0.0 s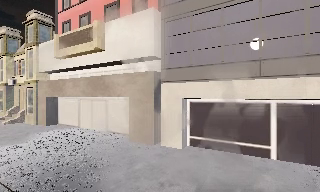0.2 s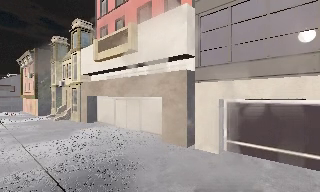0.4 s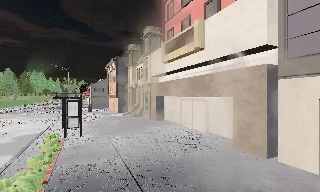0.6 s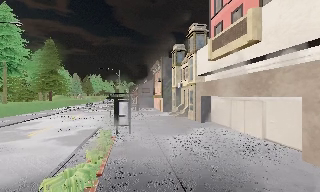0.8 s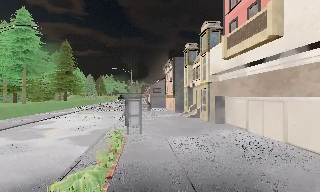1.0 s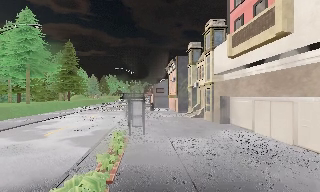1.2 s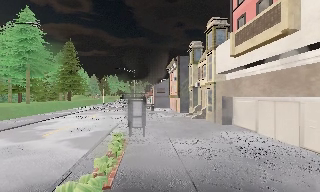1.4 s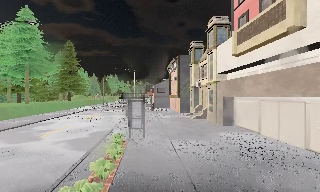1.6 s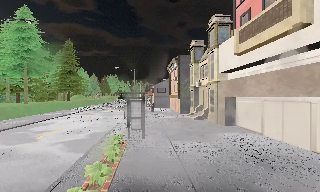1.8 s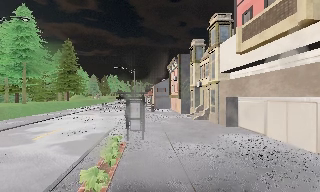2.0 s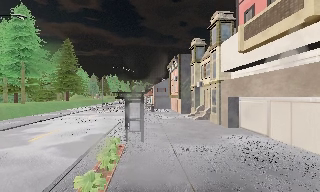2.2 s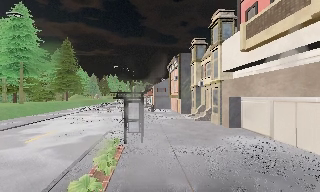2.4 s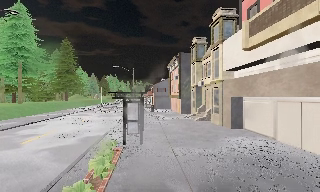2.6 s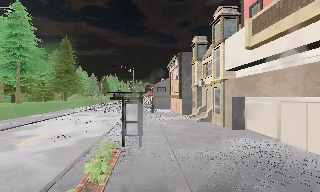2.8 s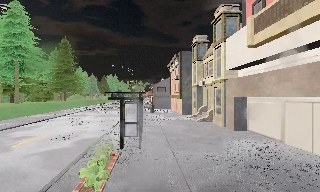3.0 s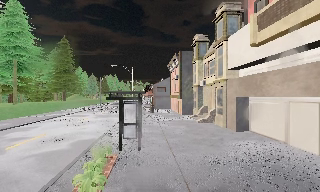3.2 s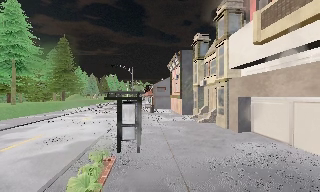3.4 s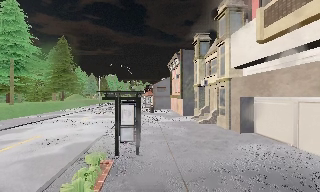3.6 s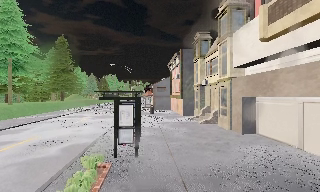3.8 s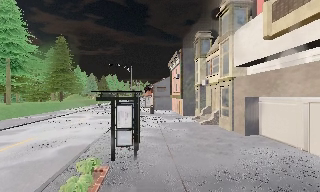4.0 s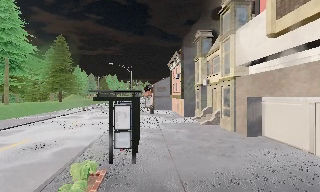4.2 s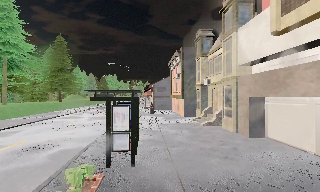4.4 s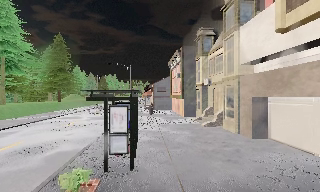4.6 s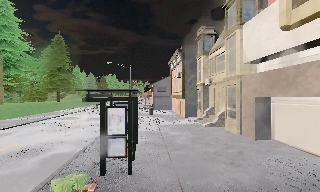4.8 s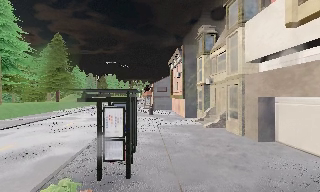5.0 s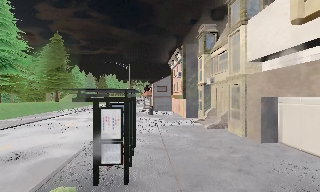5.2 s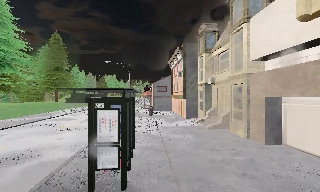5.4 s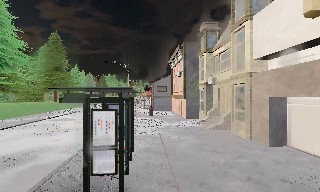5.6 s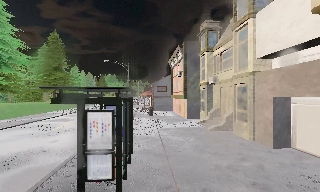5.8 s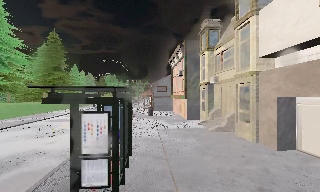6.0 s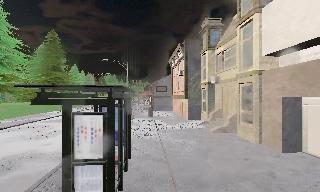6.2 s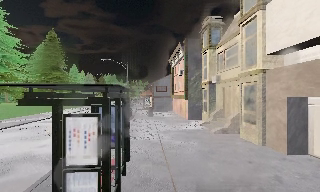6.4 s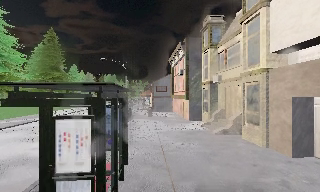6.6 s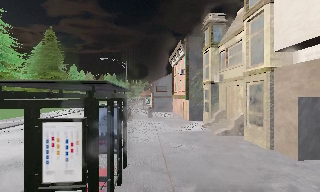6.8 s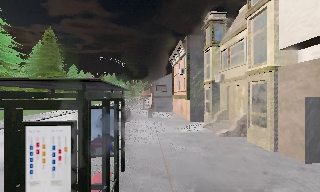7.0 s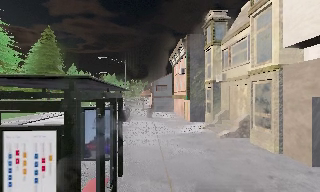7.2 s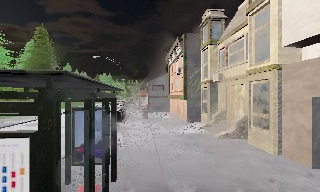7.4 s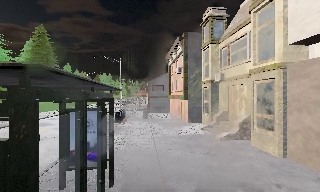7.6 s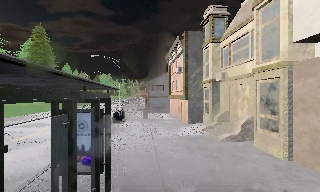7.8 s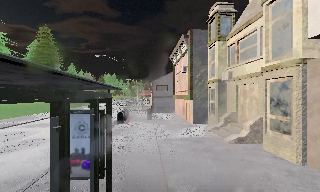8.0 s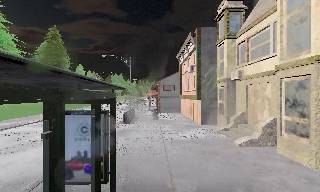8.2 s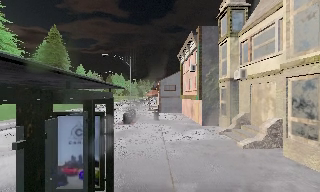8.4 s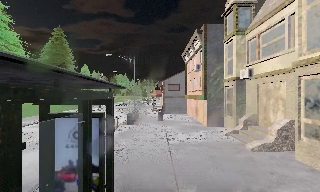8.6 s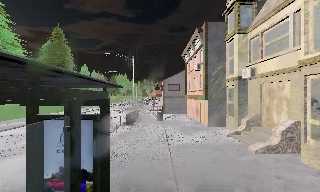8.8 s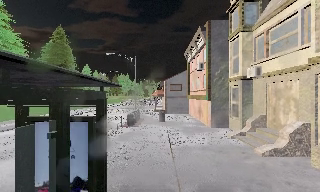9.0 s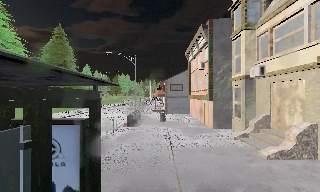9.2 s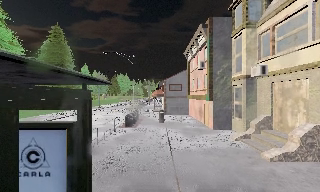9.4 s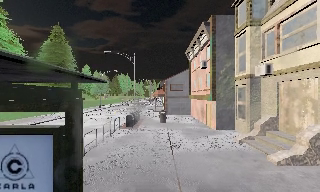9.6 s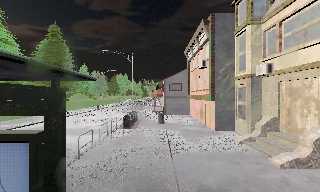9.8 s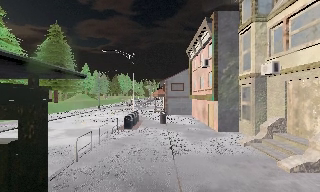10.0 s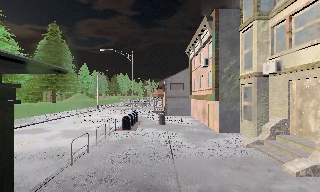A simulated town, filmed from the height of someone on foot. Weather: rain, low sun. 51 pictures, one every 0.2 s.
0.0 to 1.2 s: The camera swings to its left by about 55 degrees, and the scene slides to the right. It travels forward, about 1.5 m.
1.2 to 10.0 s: The camera travels forward, about 13 m, so what stands in front looms larger.
The film runs forward here.
